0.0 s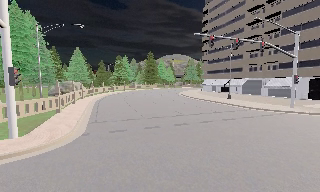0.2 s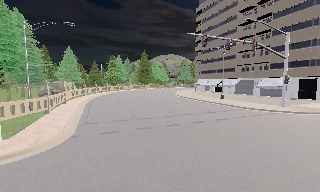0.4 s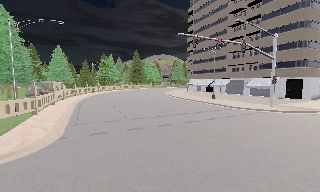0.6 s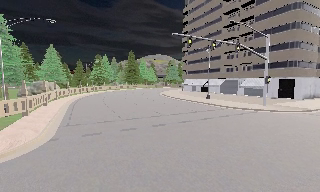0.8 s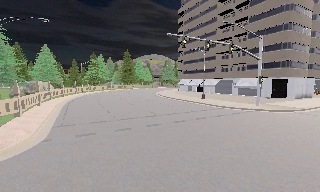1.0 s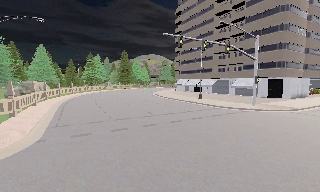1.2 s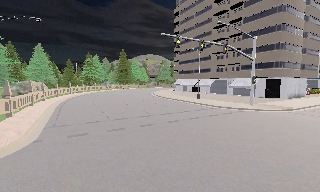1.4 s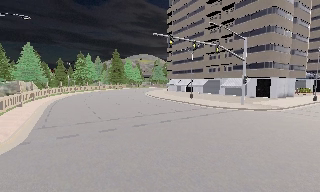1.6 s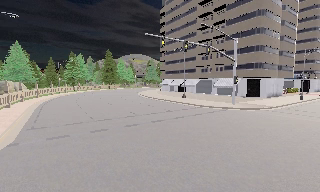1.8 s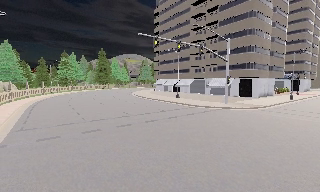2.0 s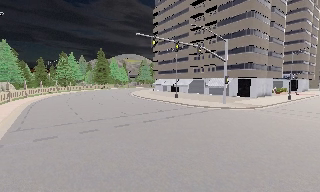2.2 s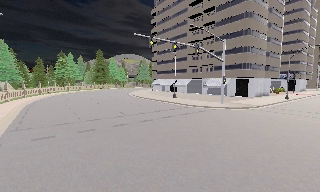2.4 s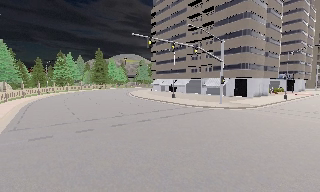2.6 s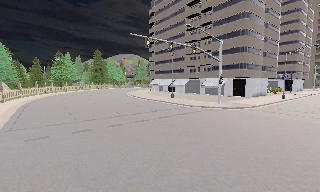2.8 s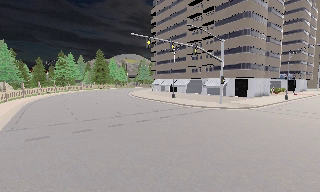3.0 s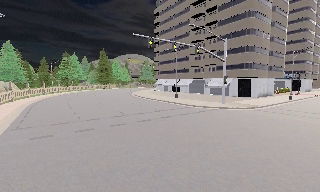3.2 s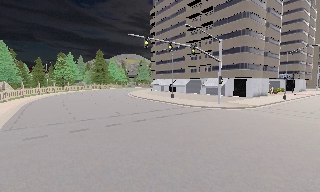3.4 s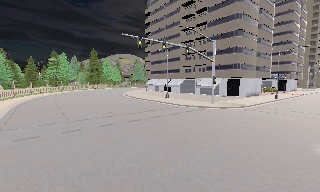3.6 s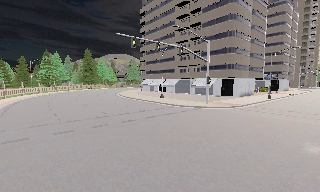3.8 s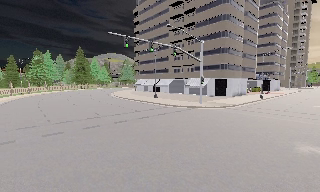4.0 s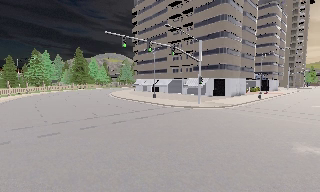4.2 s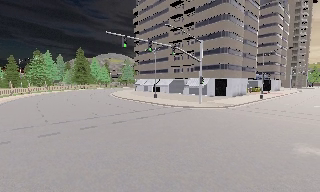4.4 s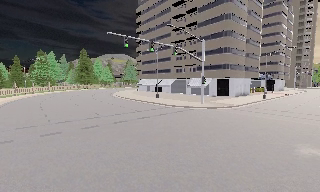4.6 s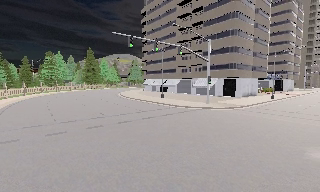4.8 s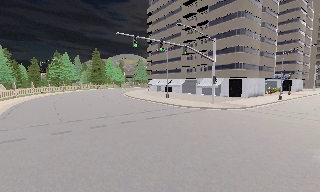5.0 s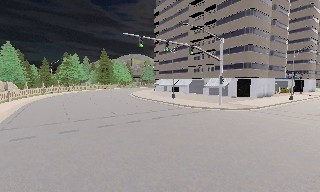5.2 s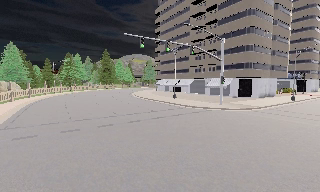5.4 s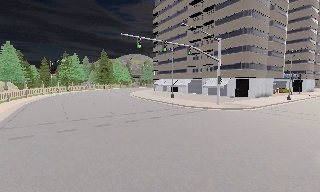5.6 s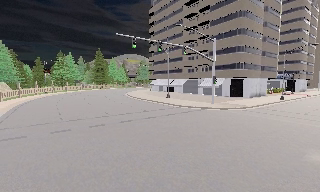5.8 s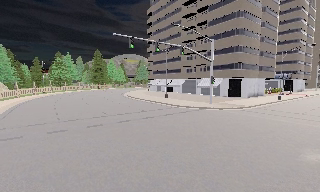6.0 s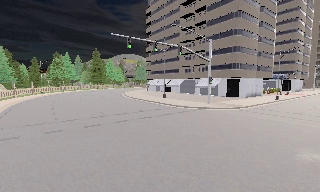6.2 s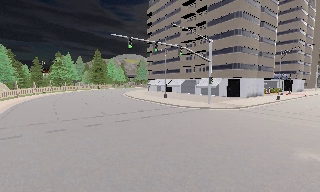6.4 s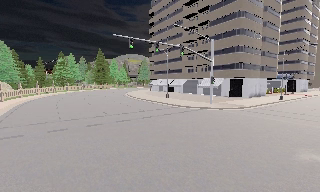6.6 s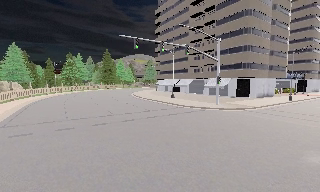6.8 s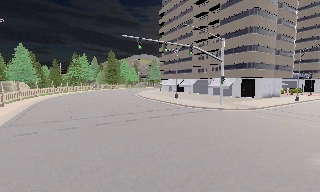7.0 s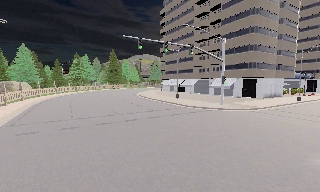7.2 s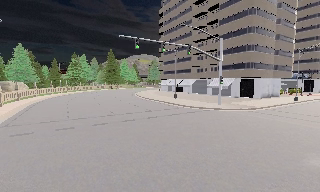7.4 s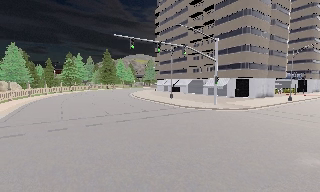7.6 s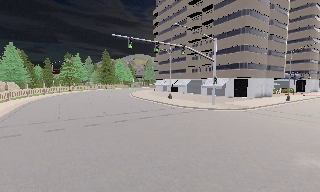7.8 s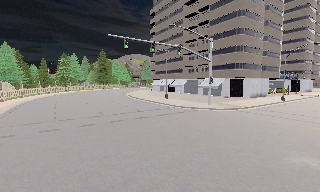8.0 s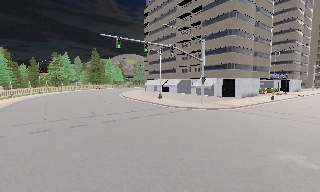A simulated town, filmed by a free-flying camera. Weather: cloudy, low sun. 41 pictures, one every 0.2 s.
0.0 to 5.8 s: The camera pans to its right, which is clockwise from overhead, by about 15 degrees. It travels to its right, about 3 m, so close, fixed things drift to the left.
5.8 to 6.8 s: The camera shifts only a little, or ends up much as it began.
6.8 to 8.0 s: The camera travels to its right, about 0.5 m, so close, fixed things drift to the left.
The film runs backward here.
